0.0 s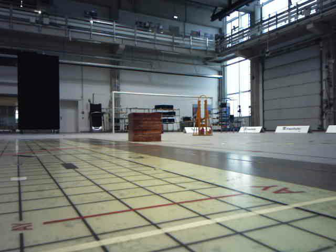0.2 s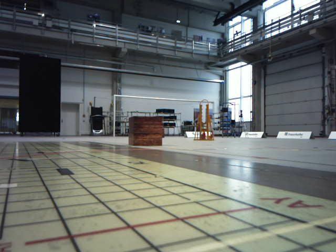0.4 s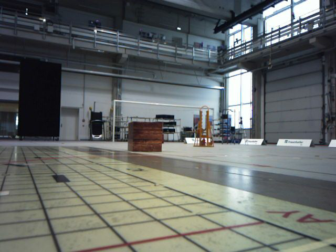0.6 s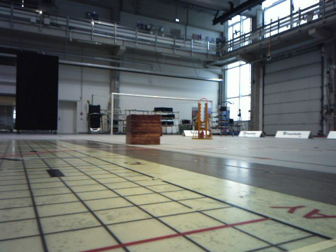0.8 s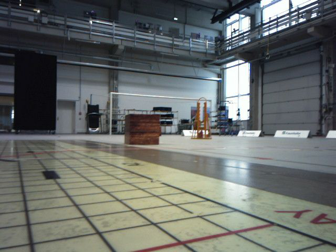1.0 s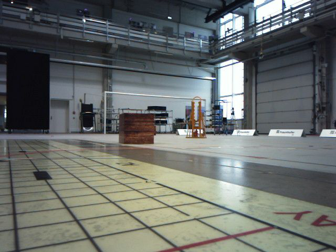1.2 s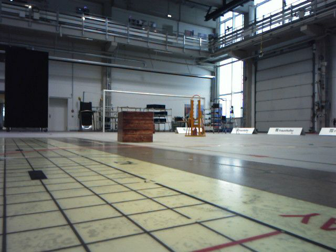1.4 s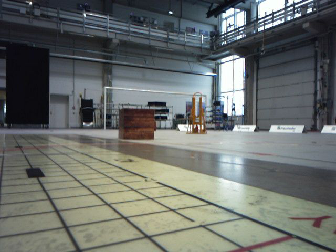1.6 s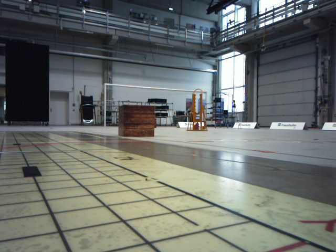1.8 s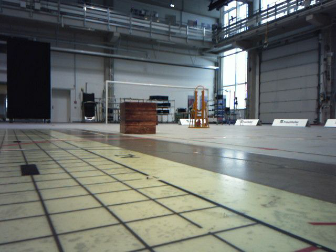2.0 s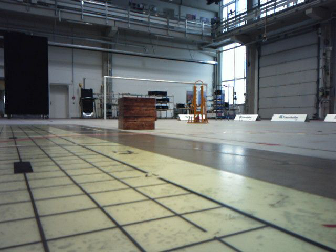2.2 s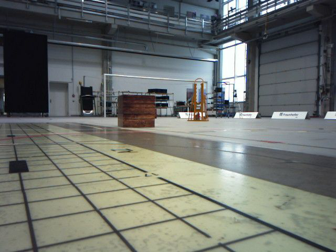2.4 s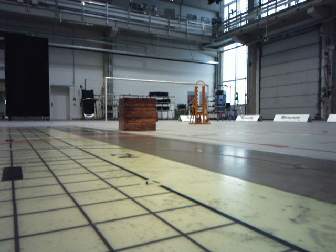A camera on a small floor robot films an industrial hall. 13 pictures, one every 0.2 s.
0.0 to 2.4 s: The camera travels forward, about 0.5 m, so what stands in front looms larger.
The film runs forward here.
